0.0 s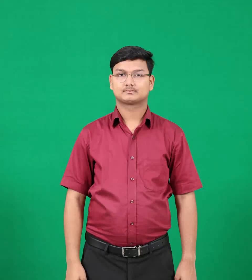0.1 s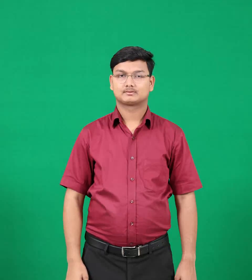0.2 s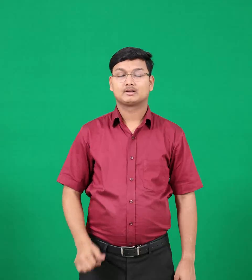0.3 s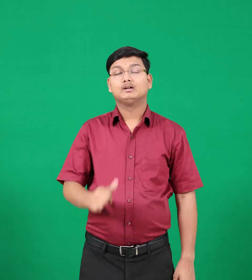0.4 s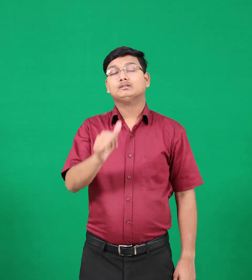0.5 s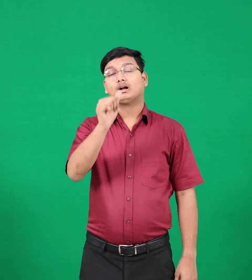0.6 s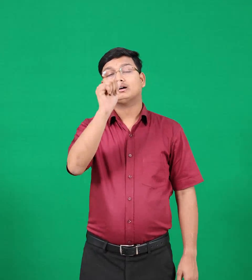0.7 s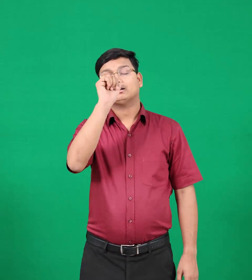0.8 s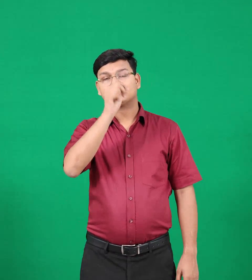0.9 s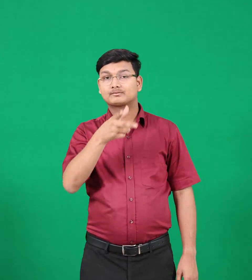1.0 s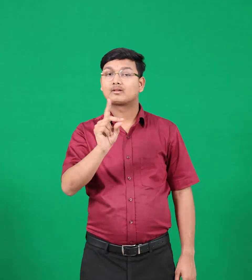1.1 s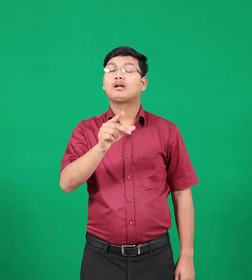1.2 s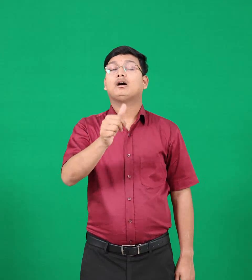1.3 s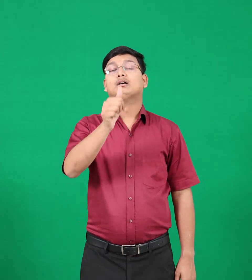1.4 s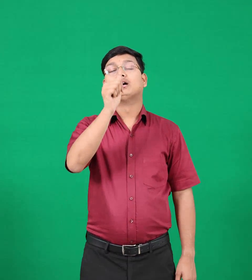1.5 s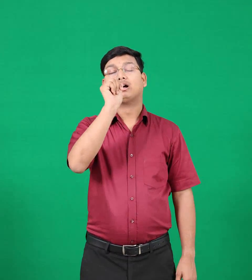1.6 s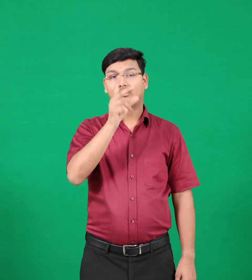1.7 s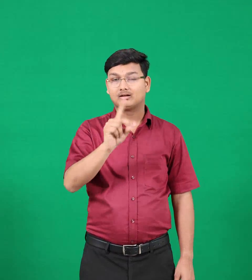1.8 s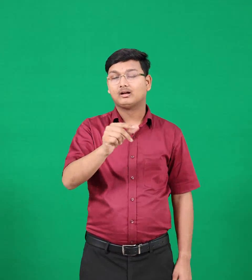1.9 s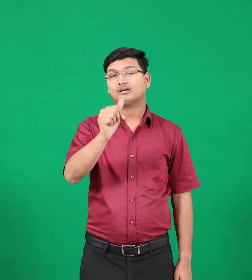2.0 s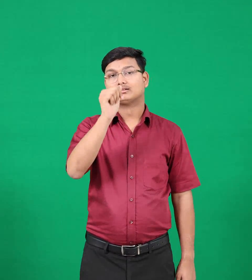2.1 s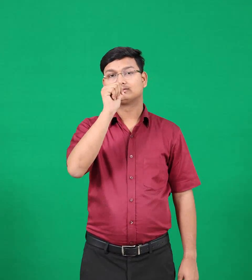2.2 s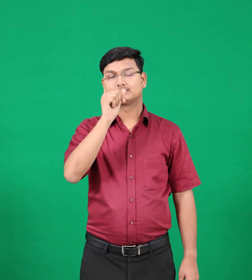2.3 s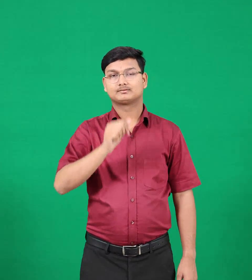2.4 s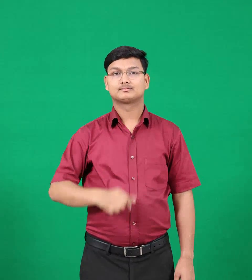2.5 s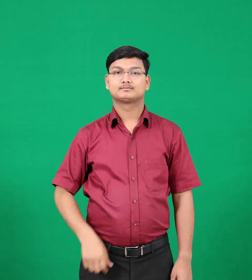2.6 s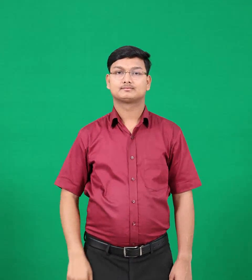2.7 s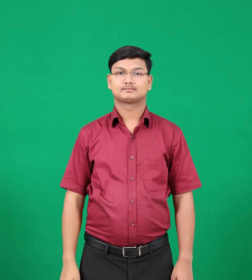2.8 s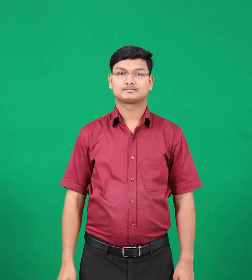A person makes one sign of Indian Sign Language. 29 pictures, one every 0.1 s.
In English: drinks
